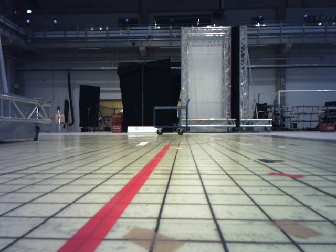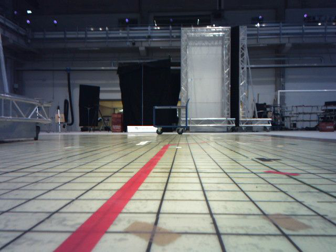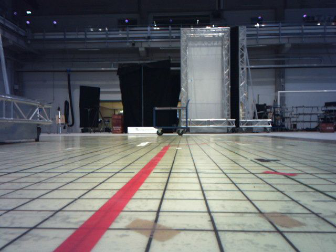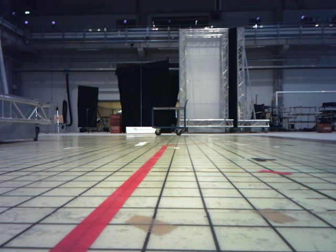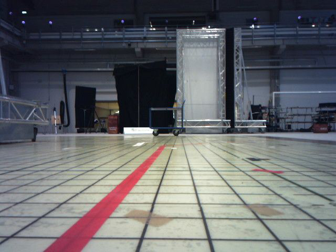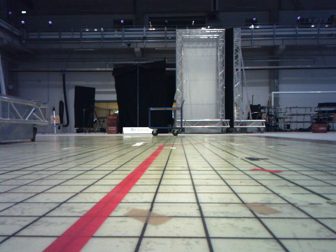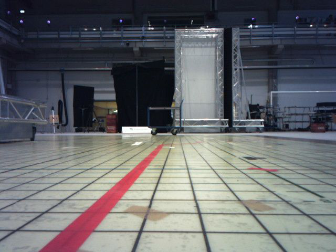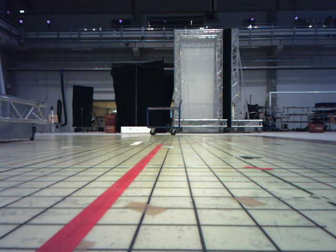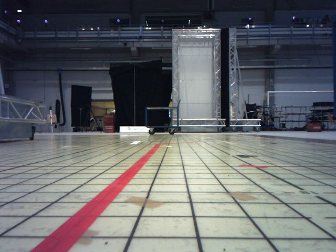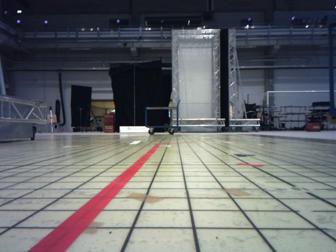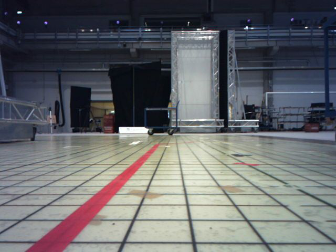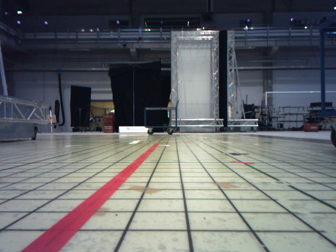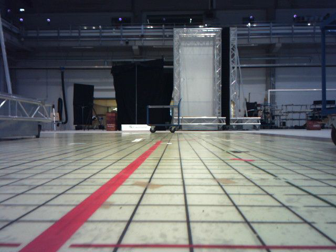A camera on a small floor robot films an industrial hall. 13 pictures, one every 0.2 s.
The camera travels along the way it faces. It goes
backward.
0.0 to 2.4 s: The camera travels backward, about 0.5 m, so what stands in front gets smaller.
The film runs backward here.
